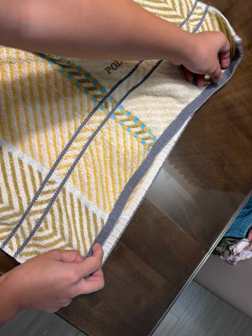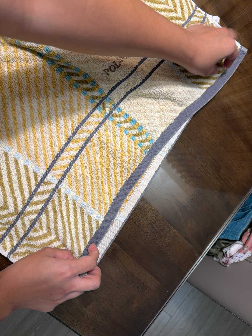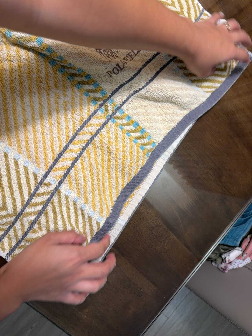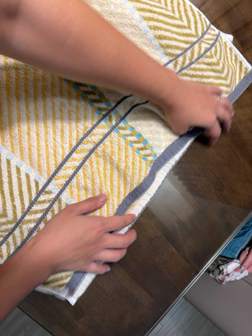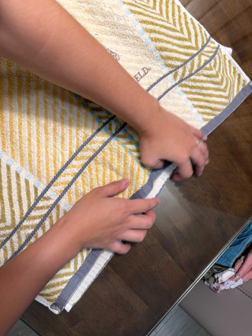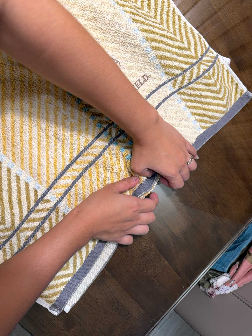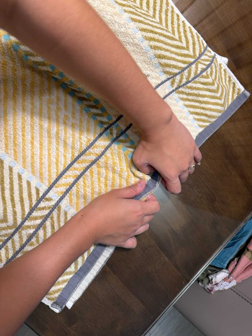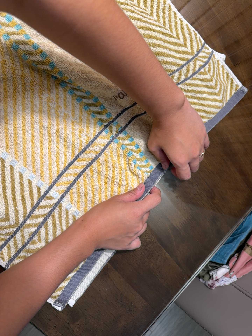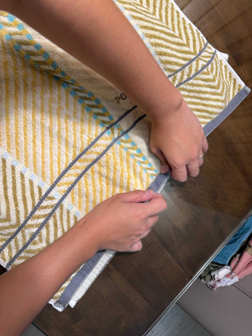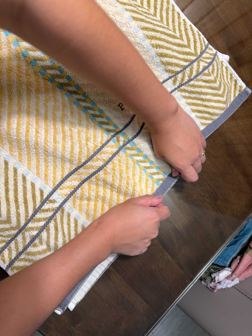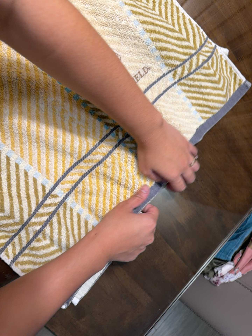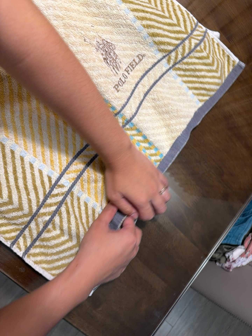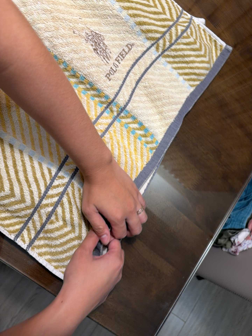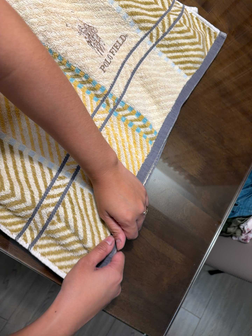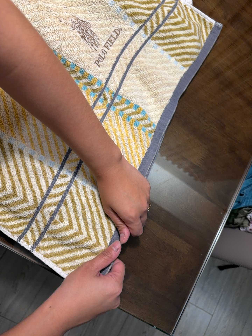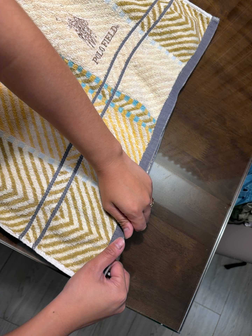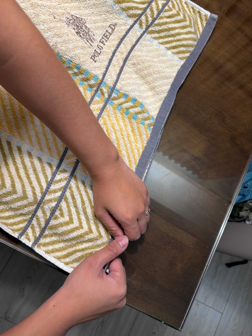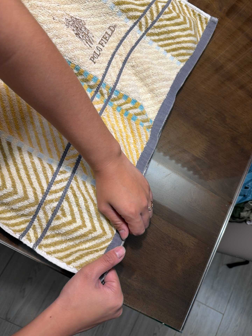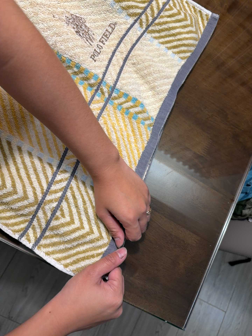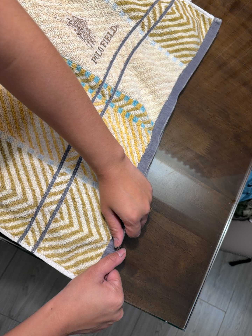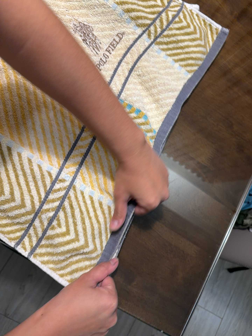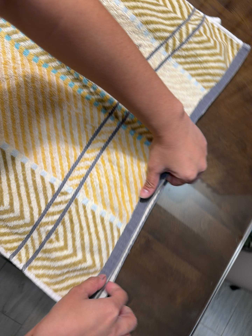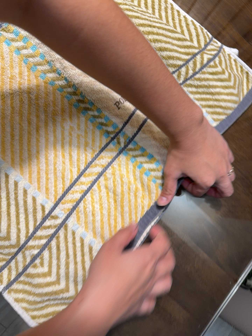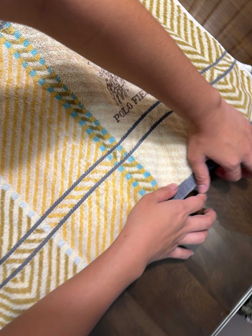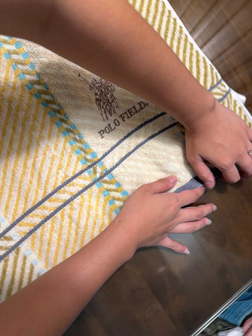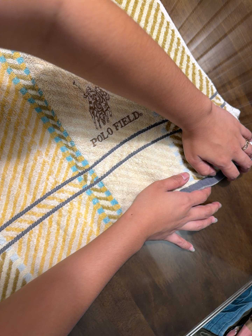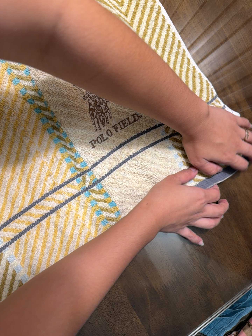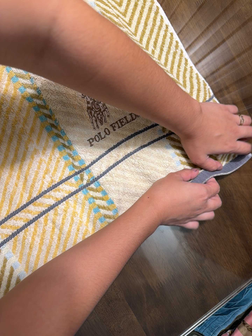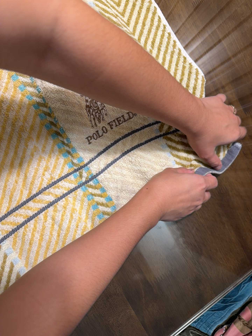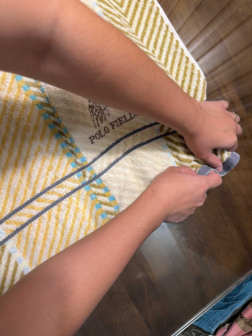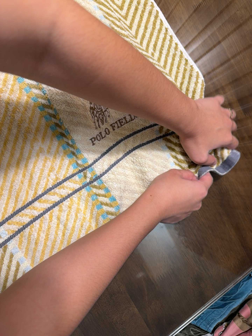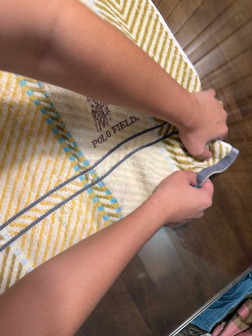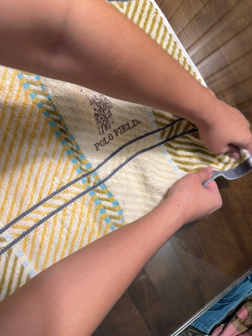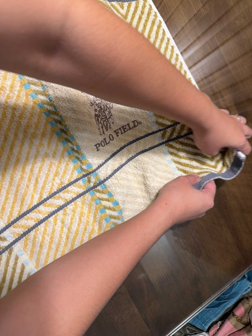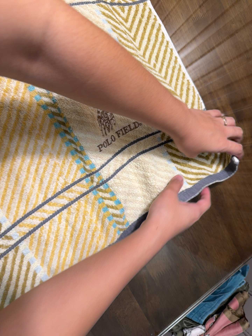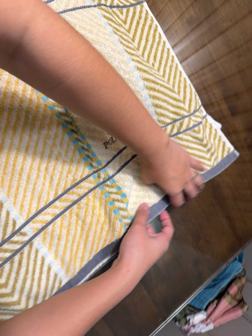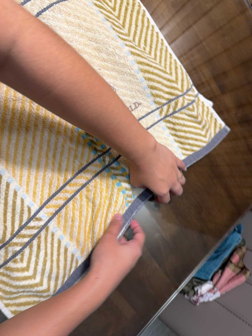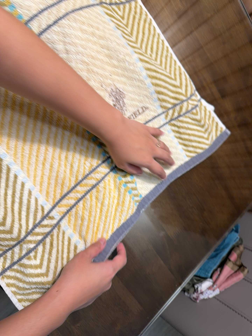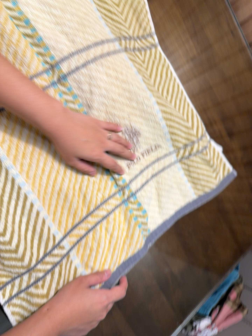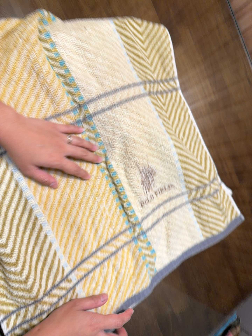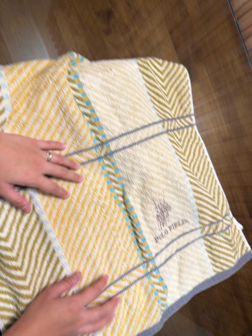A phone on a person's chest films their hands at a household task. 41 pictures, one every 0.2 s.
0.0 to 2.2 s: The camera shifts only a little, or ends up much as it began.
2.2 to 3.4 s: The camera travels toward the bottom of its view, about 8 cm. It rolls about its line of sight by about 15 degrees, and the scene rotates counterclockwise.
3.4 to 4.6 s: The camera travels toward the top of its view, about 10 cm, so close, fixed things drift downward. It rolls about its line of sight by about 20 degrees, and the scene rotates clockwise.
4.6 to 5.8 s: The camera rolls about its line of sight by about 10 degrees, and the scene rotates clockwise.
5.8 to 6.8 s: The camera shifts only a little, or ends up much as it began.
6.8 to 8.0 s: The camera travels to its left, backward and toward the top of its view, about 18 cm. Its aim tips toward the top of its view by about 10 degrees, and the scene shifts downward.
The film runs forward here.
